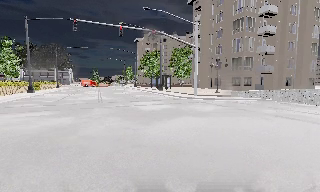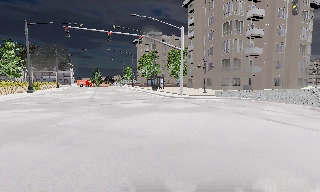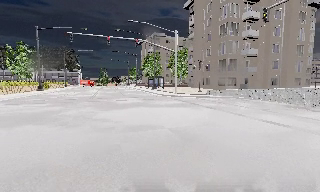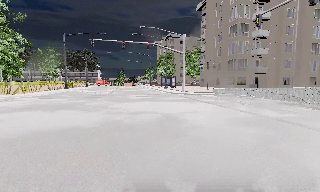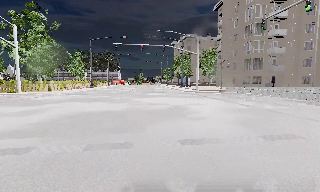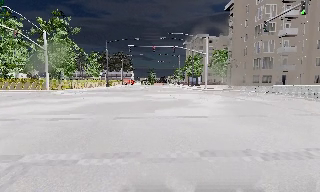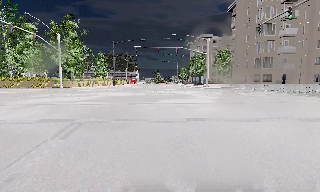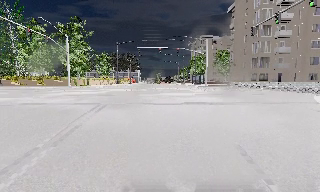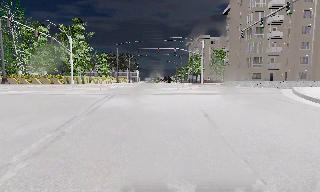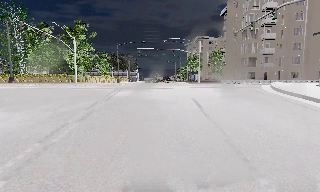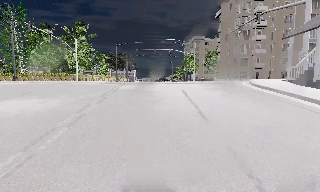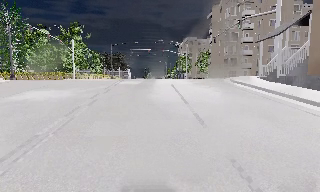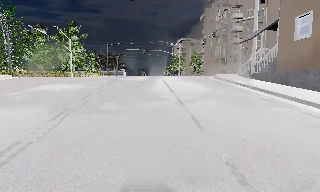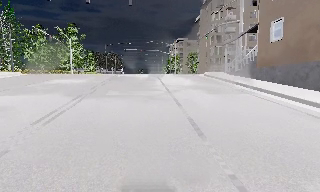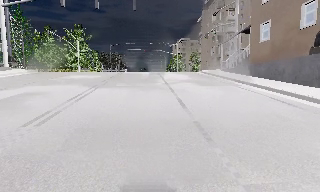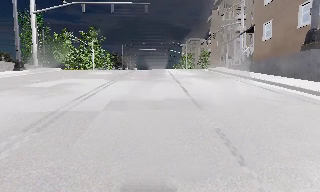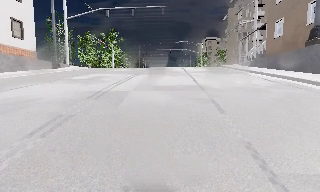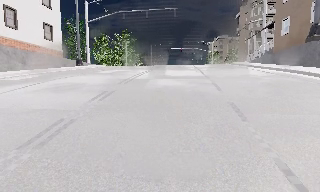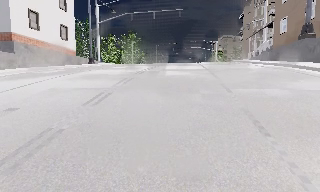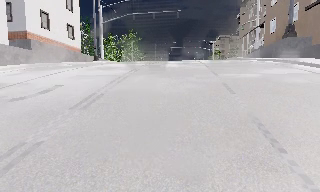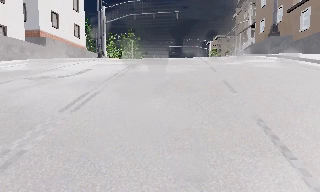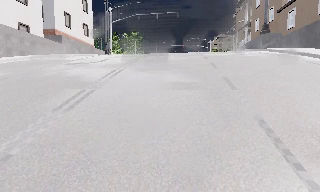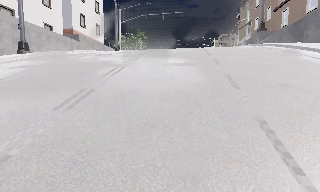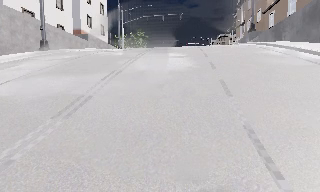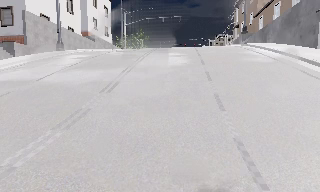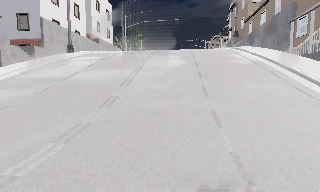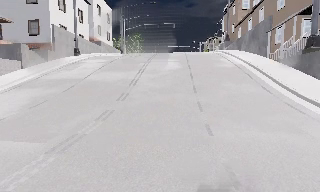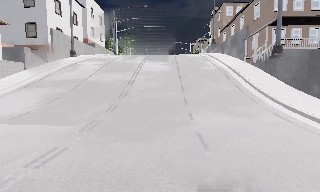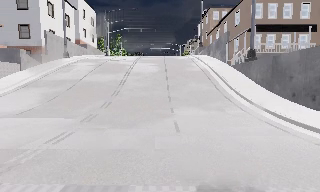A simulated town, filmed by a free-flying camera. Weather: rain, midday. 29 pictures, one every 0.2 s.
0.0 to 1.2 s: The camera pans to its left, which is counterclockwise from overhead, by about 20 degrees. It travels backward and to its right, about 11 m, so what stands in front gets smaller.
1.2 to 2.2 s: The camera travels backward, about 8 m, so what stands in front gets smaller.
2.2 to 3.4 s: The camera pans to its left, which is counterclockwise from overhead, by about 10 degrees. It travels backward, about 10 m, so what stands in front gets smaller.
3.4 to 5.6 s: The camera travels backward, about 20 m, so what stands in front gets smaller.
The film runs backward here.
